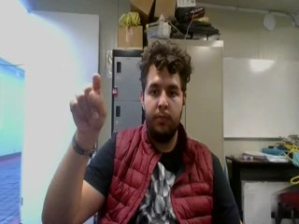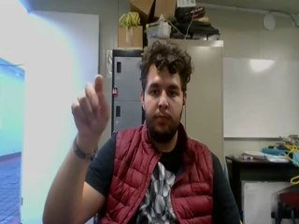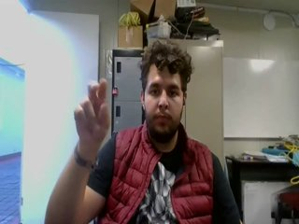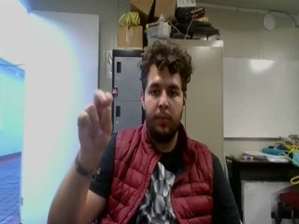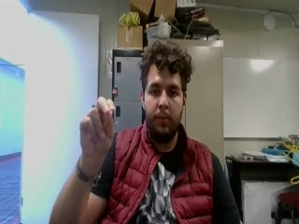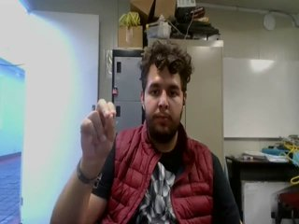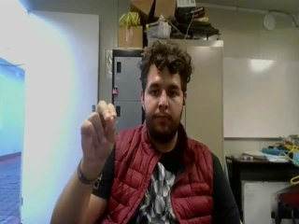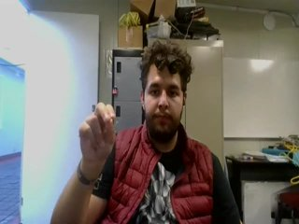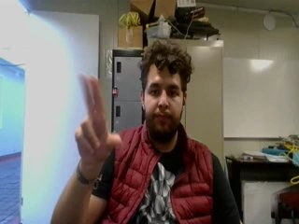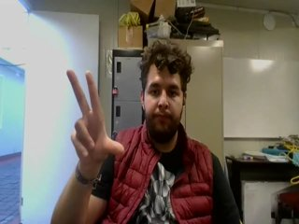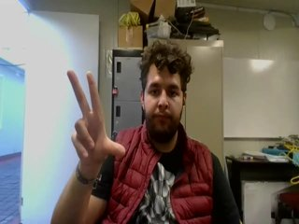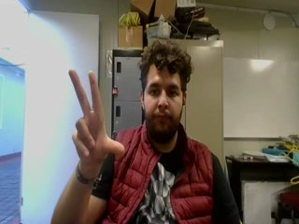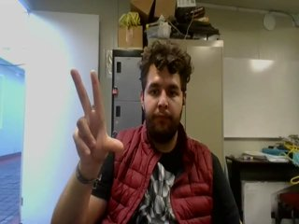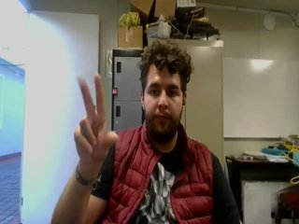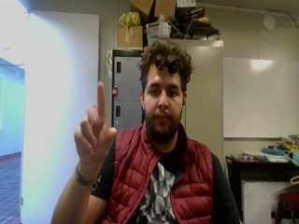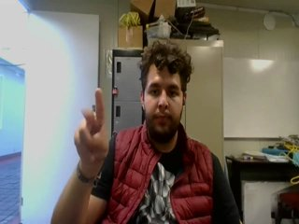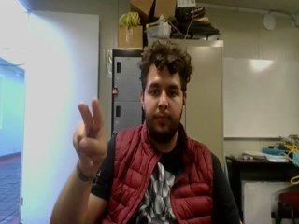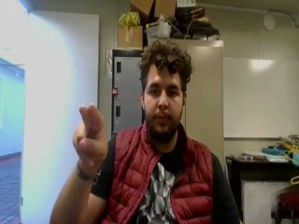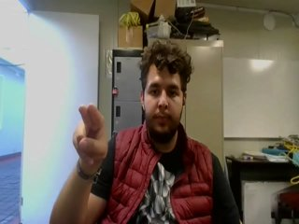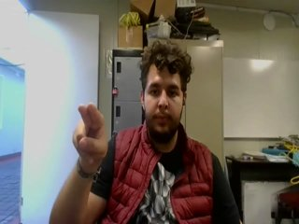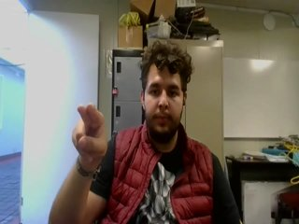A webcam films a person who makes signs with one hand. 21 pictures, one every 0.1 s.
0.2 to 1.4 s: Zoom in.
1.5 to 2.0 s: Pointing with two fingers.
